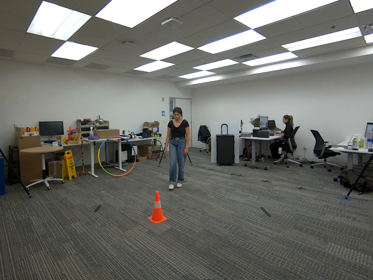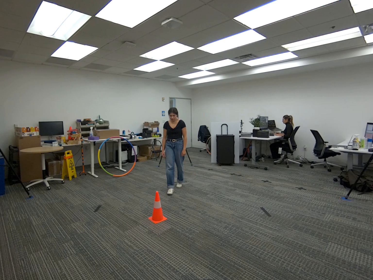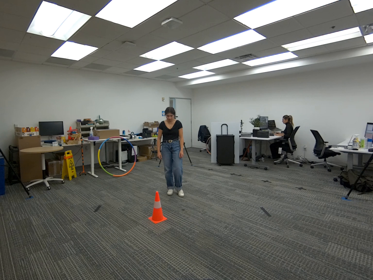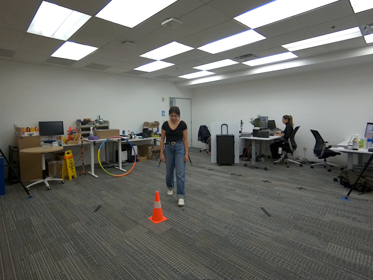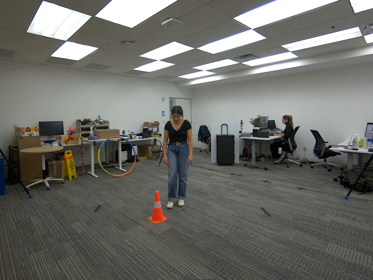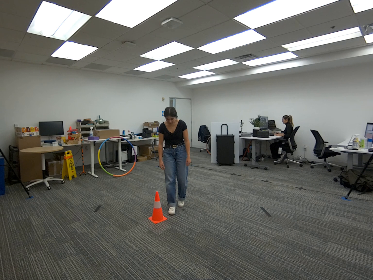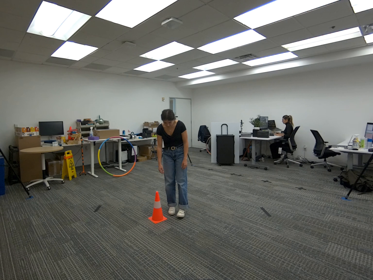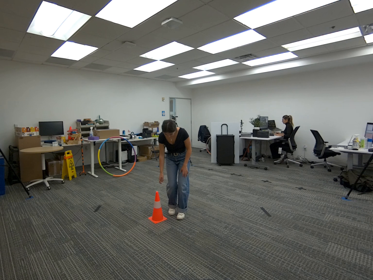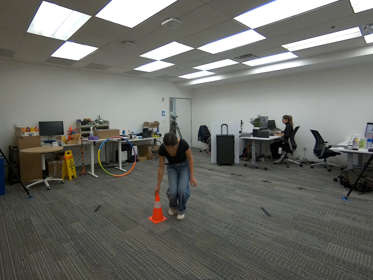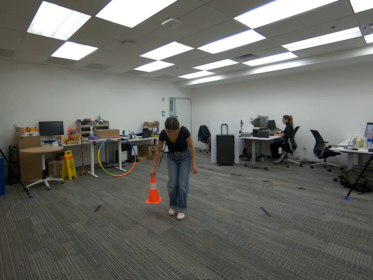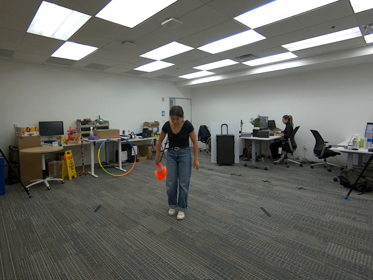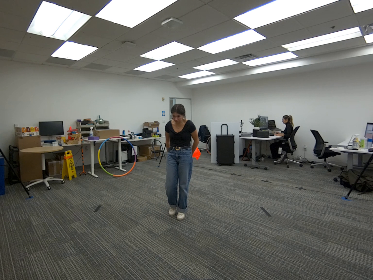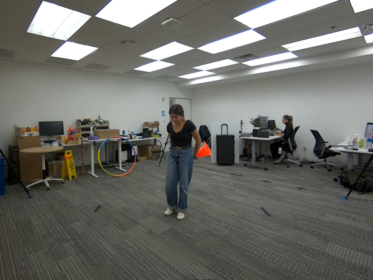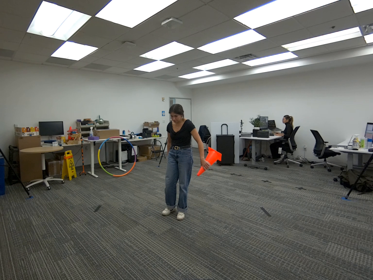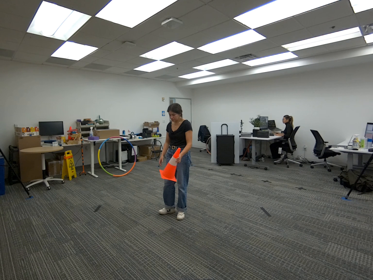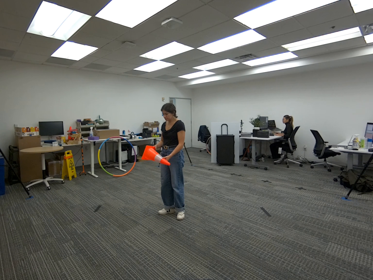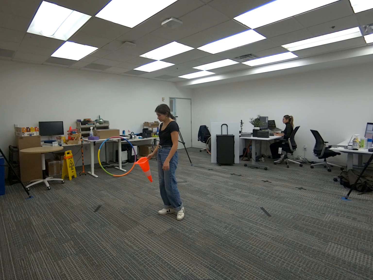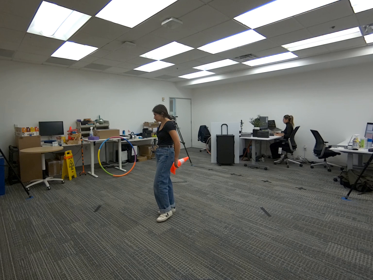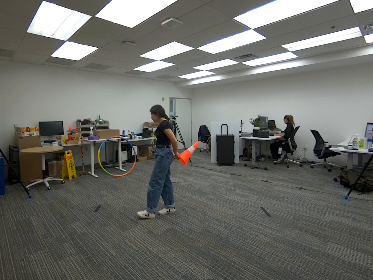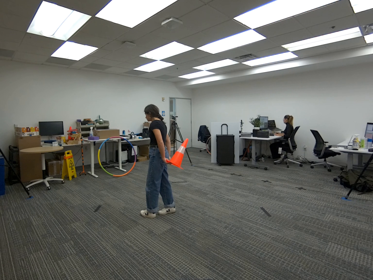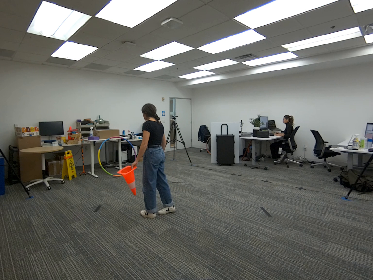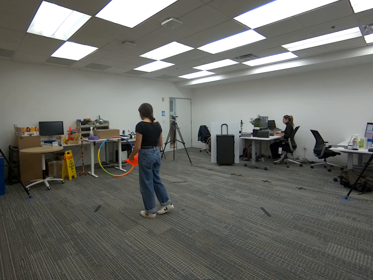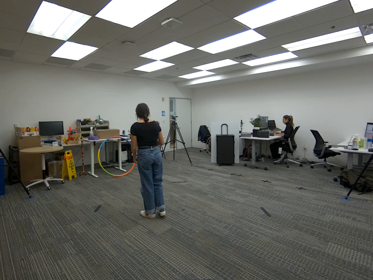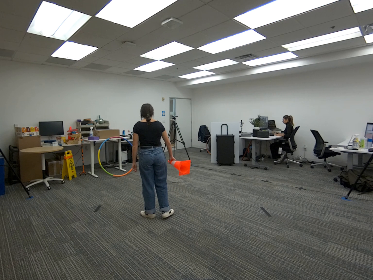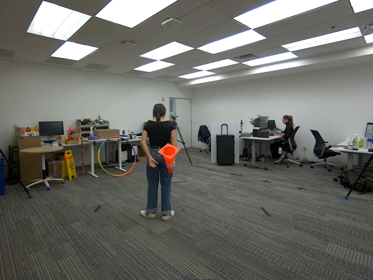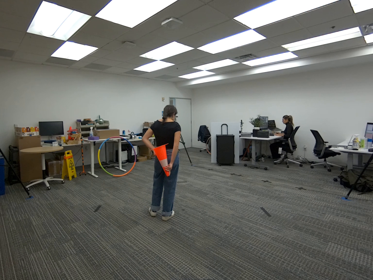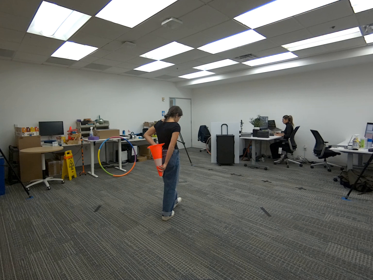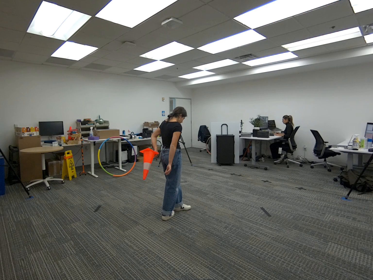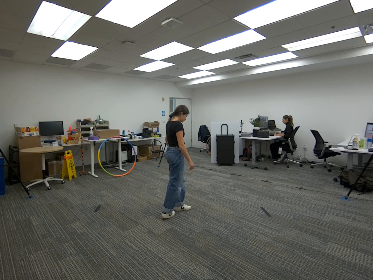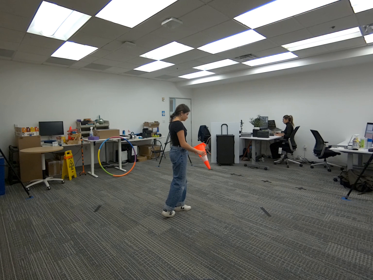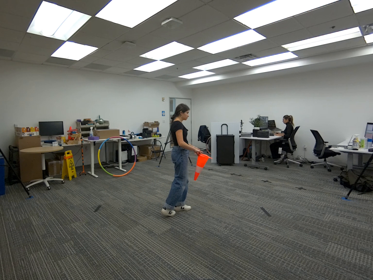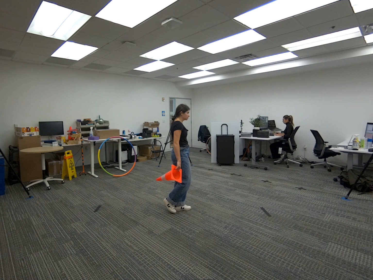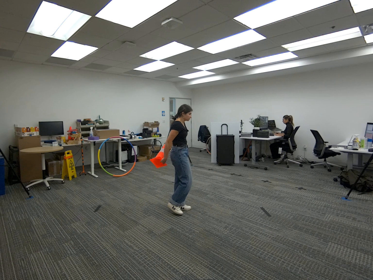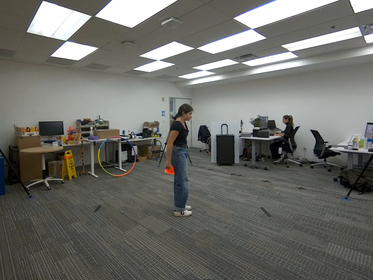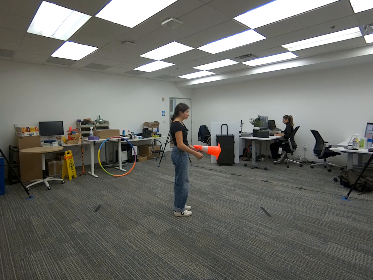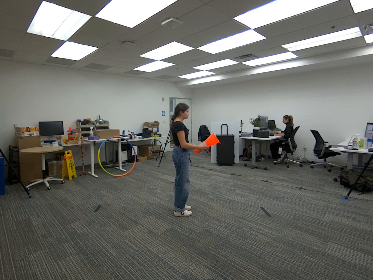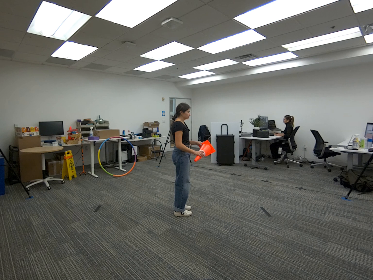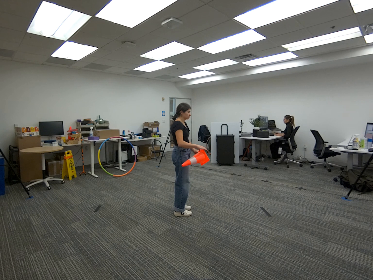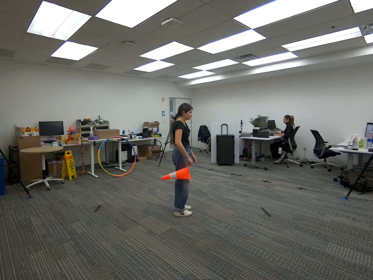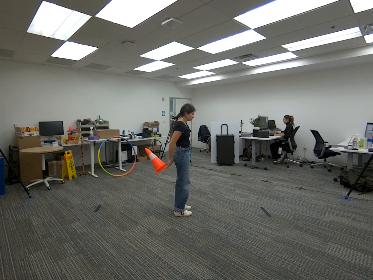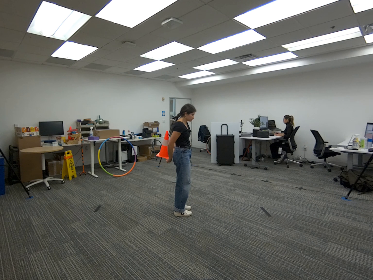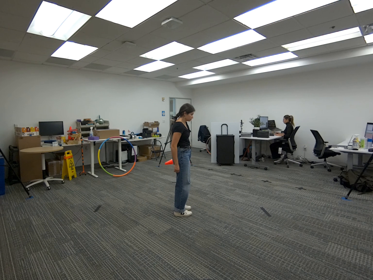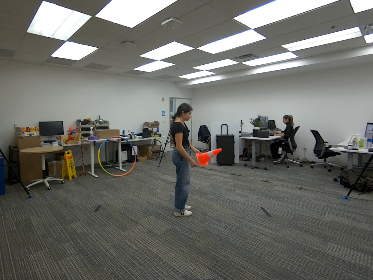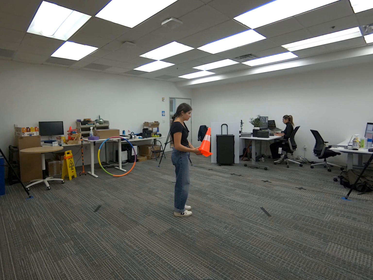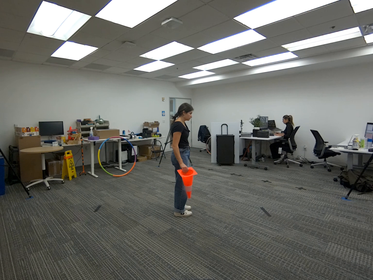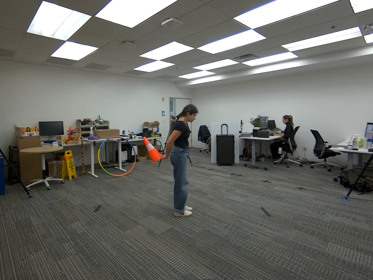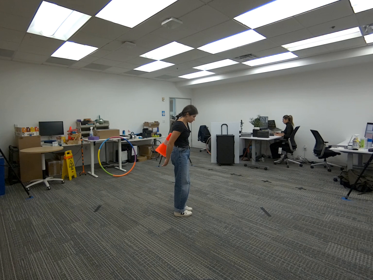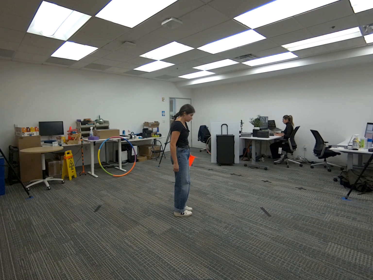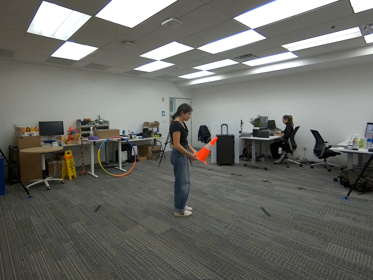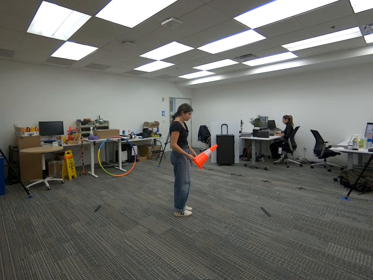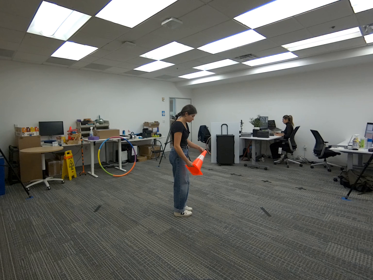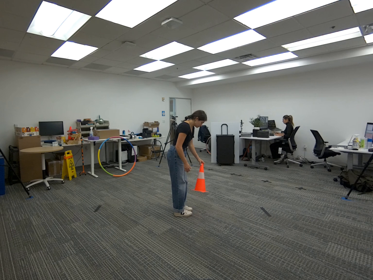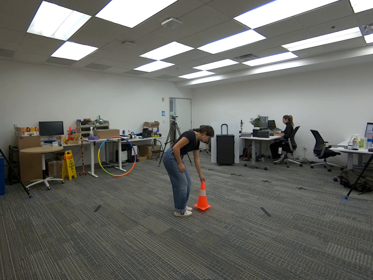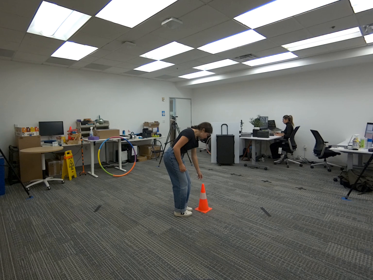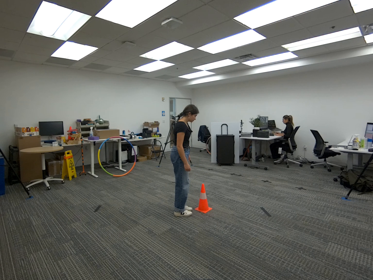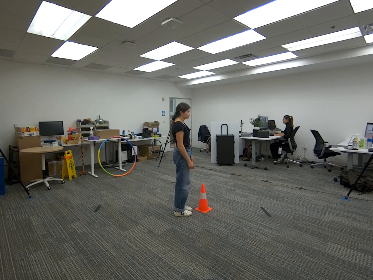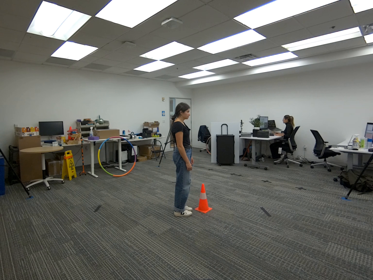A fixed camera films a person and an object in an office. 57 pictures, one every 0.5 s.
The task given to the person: Walk to the traffic cone on the ground, pick up the cone with both hands and rotate the cone around your body. Place cone back on the ground when finish.
